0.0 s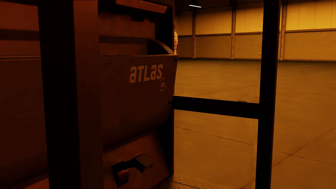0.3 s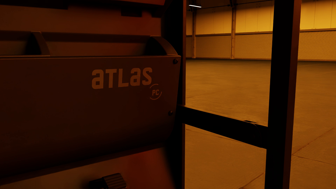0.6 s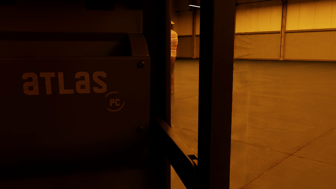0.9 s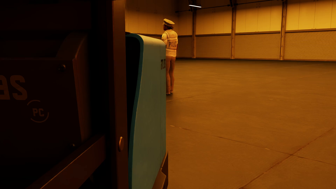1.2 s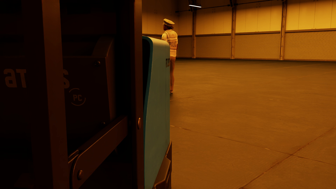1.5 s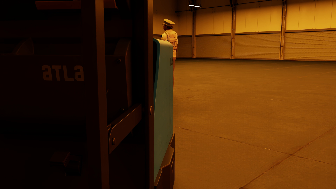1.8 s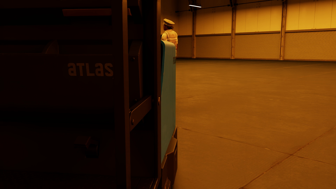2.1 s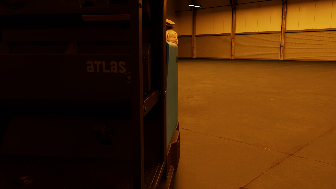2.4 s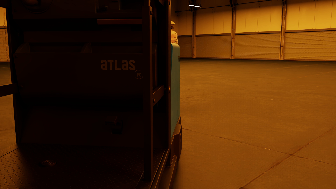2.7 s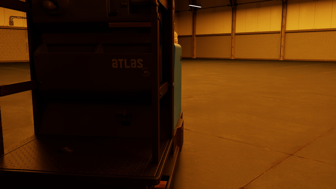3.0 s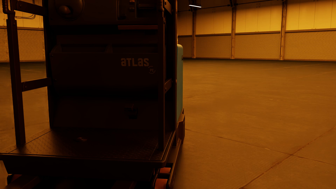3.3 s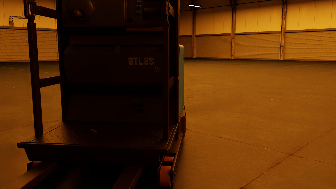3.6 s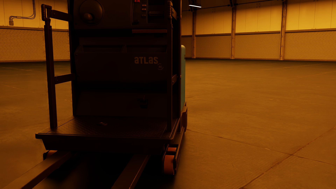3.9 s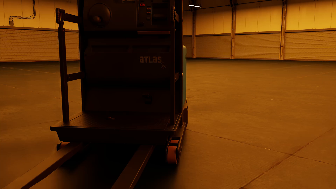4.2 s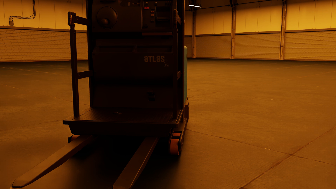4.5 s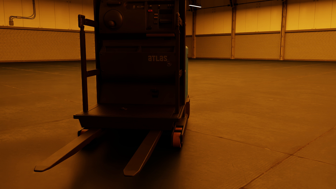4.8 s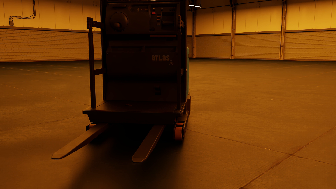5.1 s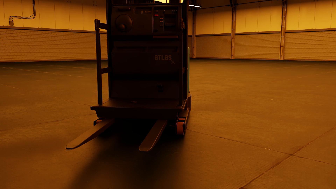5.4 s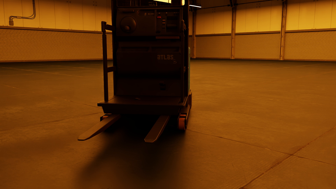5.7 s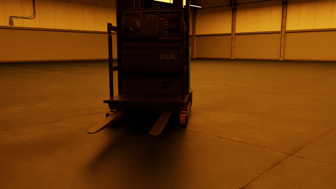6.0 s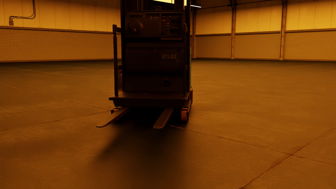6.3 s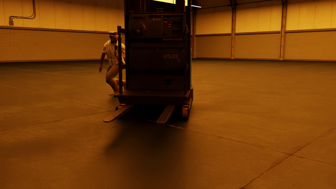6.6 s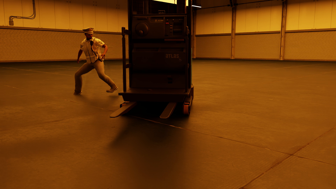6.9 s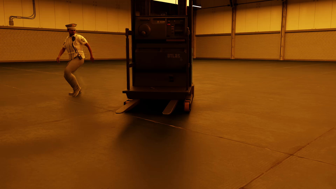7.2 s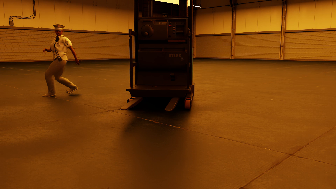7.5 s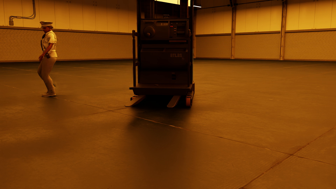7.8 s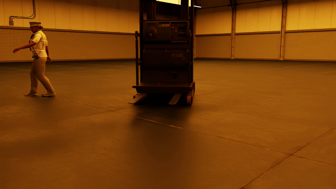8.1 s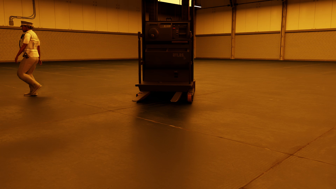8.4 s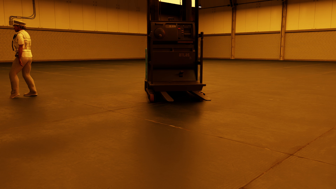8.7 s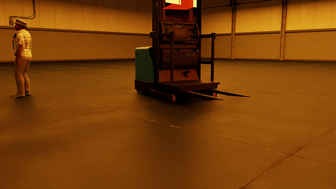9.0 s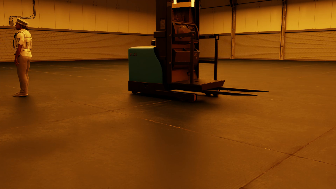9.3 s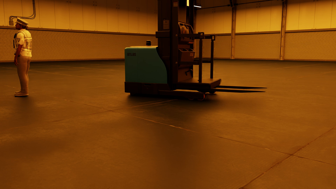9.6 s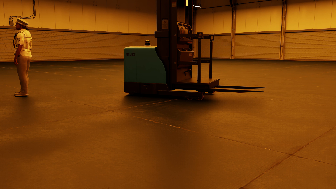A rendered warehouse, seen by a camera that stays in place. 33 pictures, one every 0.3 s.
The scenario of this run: Near miss between a forklift and a person.
